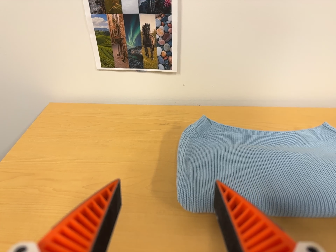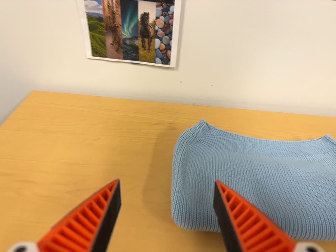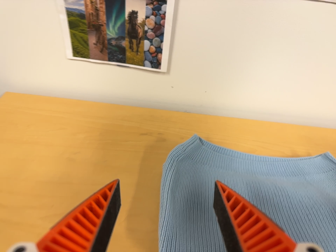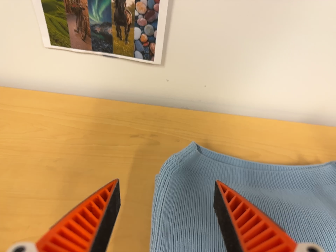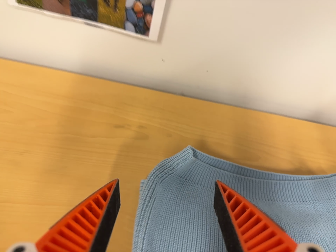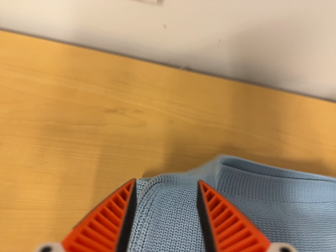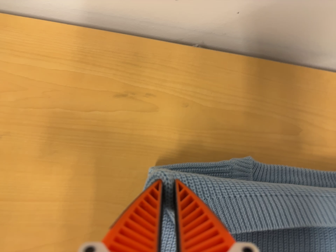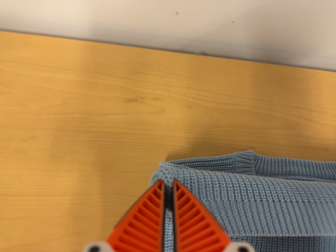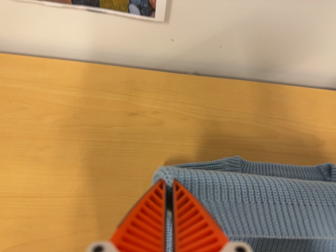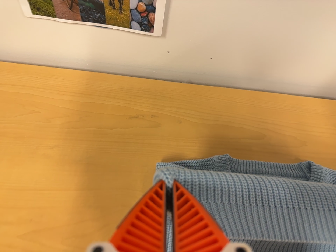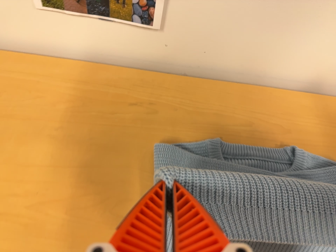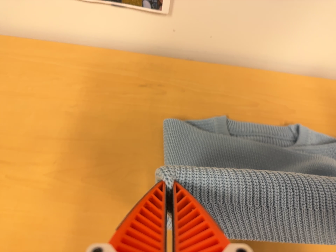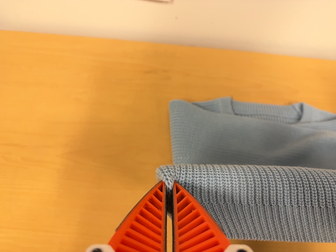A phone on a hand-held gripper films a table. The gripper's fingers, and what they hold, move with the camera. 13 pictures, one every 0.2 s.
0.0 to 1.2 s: The camera travels forward and toward the top of its view, about 38 cm. Its aim tips toward the bottom of its view by about 35 degrees. It rolls about its line of sight by about 10 degrees, and the scene rotates clockwise.
1.2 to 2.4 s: The camera travels backward and toward the bottom of its view, about 28 cm, so what stands in front gets smaller. Its aim tips toward the top of its view by about 15 degrees.
The film runs backward here.
